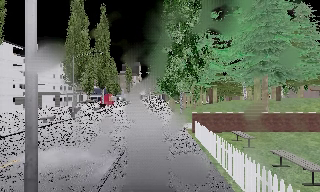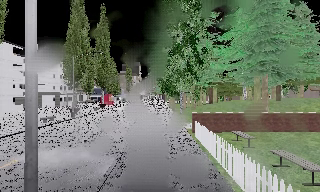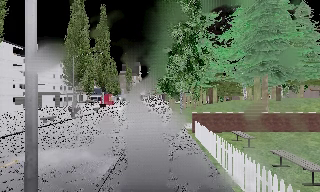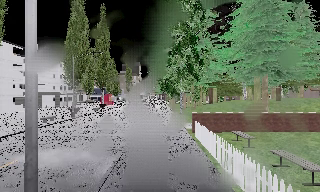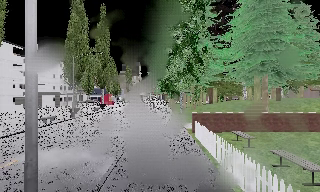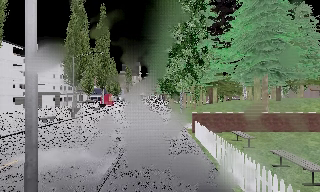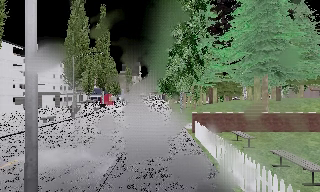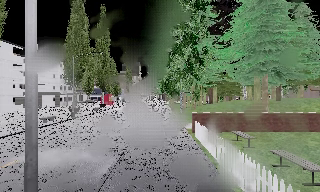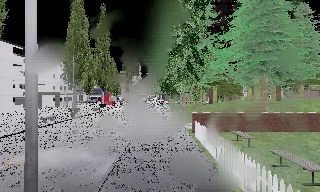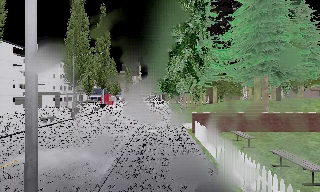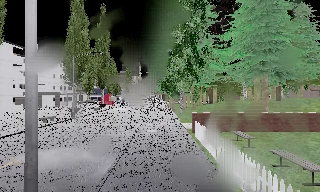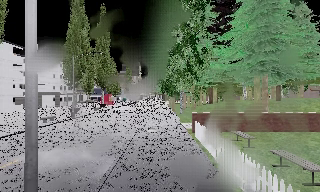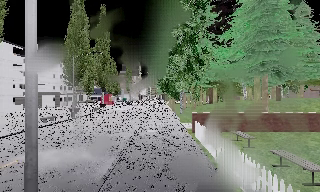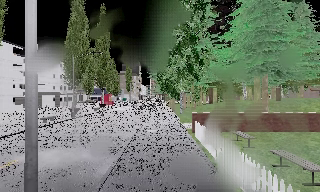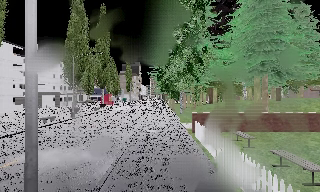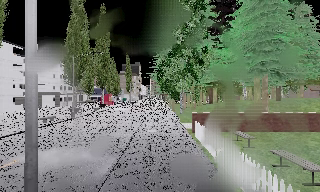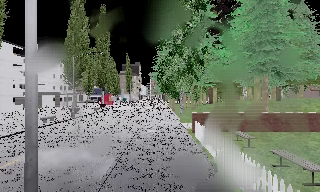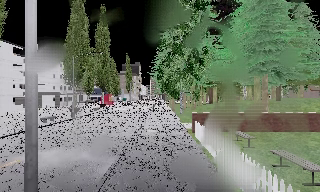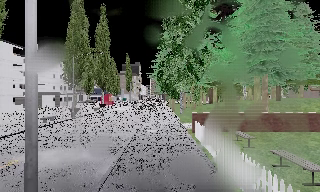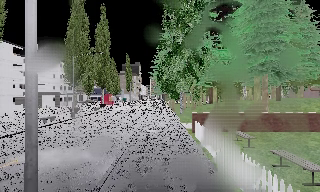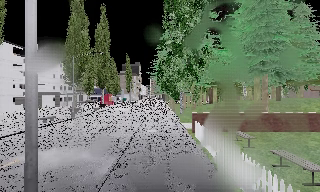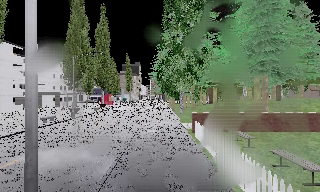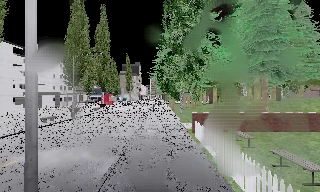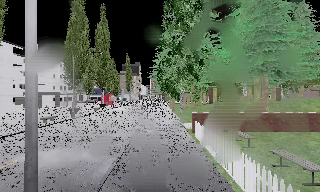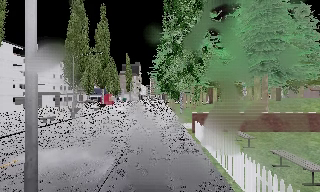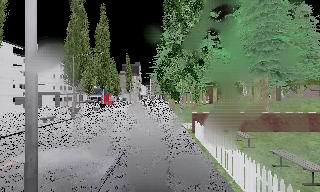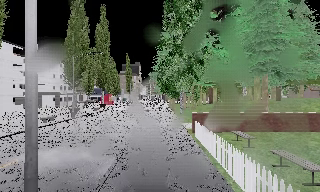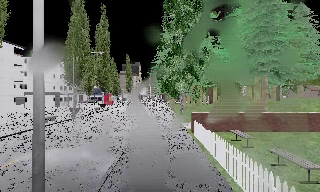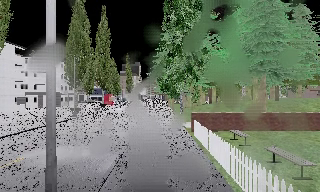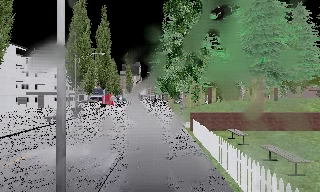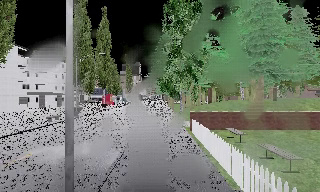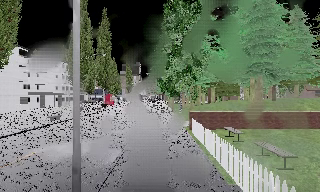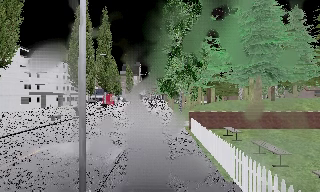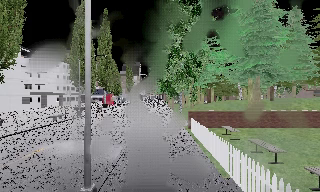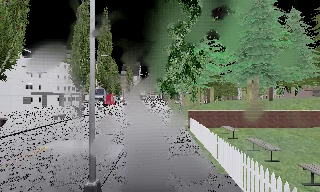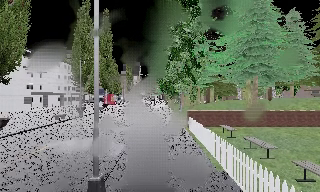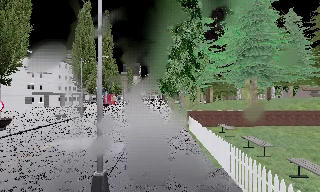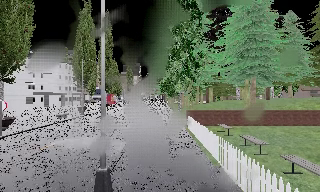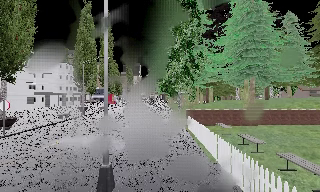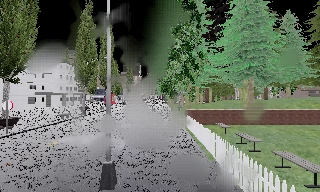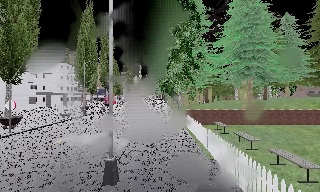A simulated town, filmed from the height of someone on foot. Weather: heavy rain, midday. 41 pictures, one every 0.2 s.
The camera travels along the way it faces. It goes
backward.
0.0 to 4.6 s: The camera keeps its place and its aim.
4.6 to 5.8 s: The camera travels backward, about 0.5 m, so what stands in front gets smaller. It gains speed.
5.8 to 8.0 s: The camera travels backward, about 2.5 m, so what stands in front gets smaller.
The film runs backward here.
